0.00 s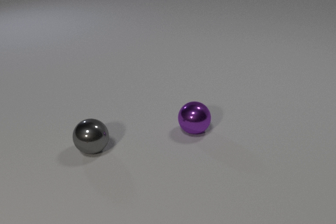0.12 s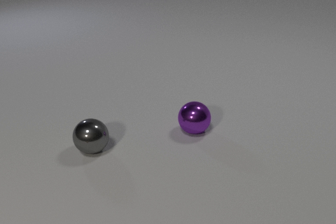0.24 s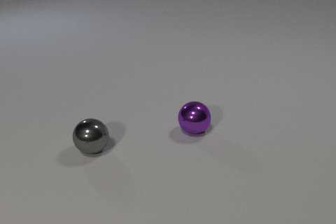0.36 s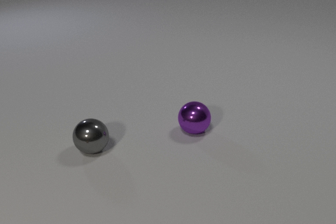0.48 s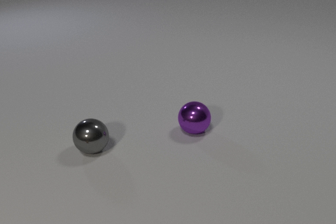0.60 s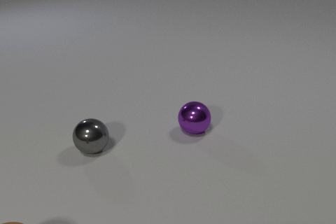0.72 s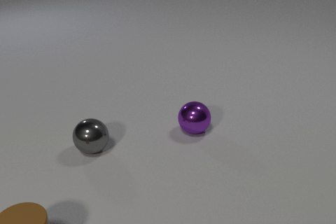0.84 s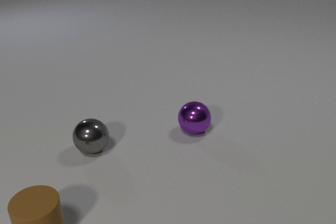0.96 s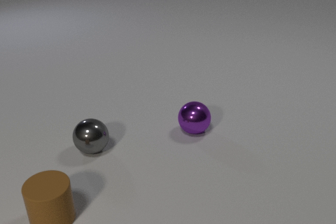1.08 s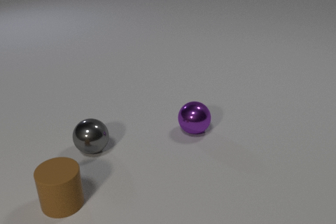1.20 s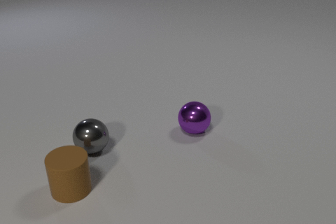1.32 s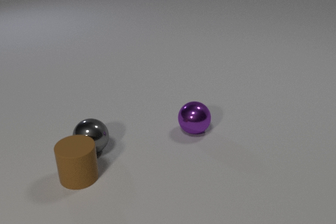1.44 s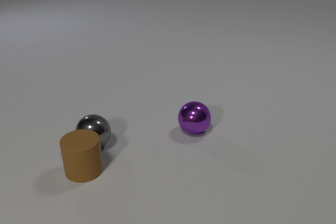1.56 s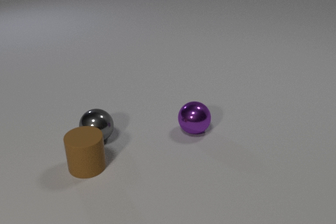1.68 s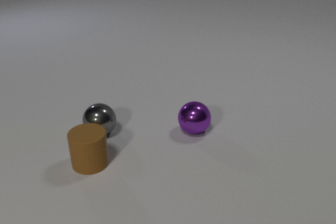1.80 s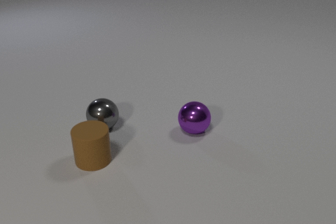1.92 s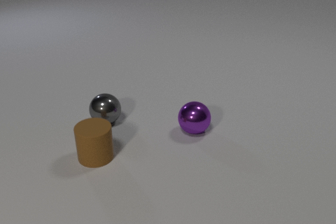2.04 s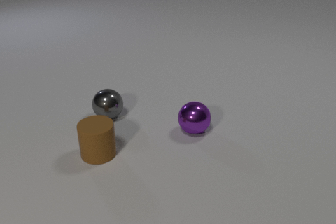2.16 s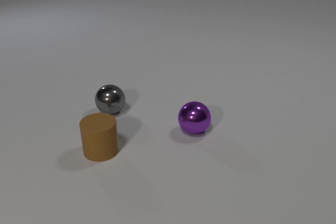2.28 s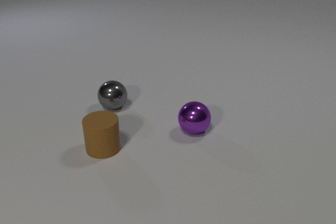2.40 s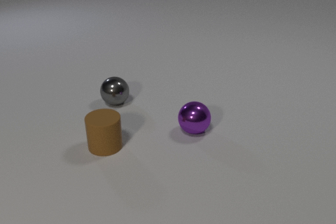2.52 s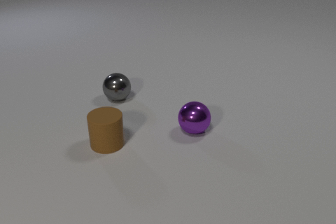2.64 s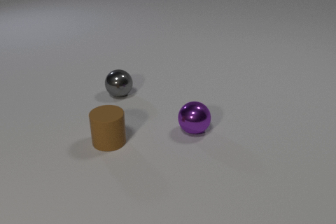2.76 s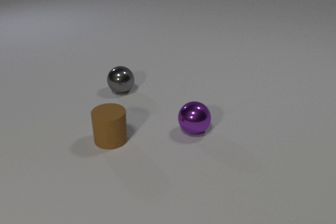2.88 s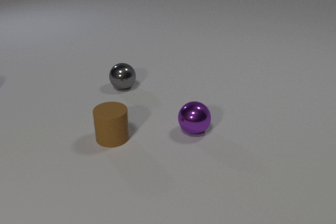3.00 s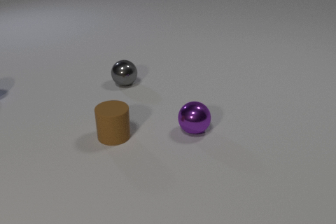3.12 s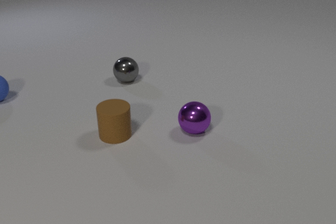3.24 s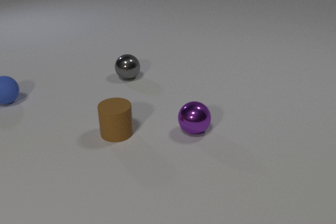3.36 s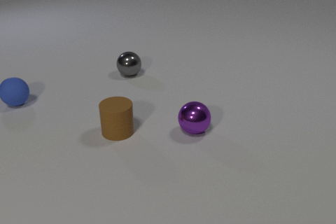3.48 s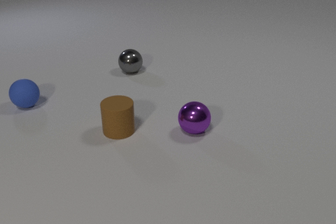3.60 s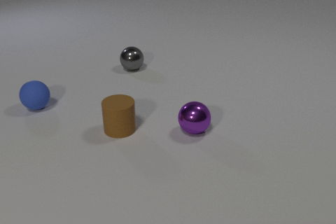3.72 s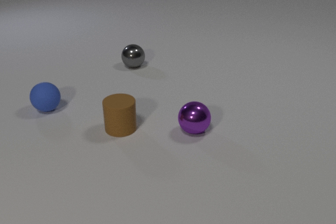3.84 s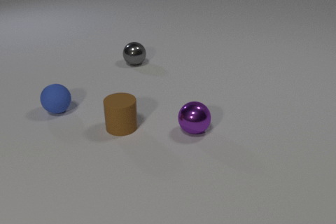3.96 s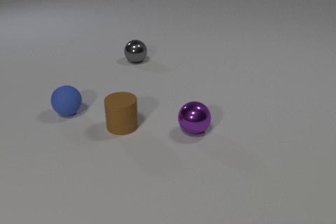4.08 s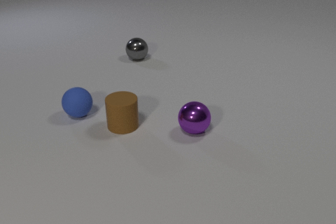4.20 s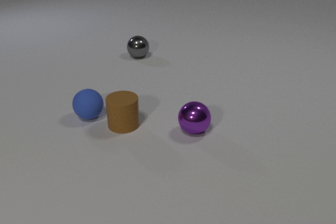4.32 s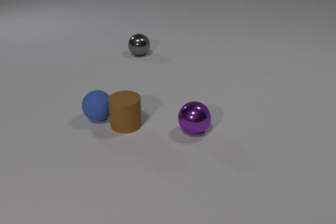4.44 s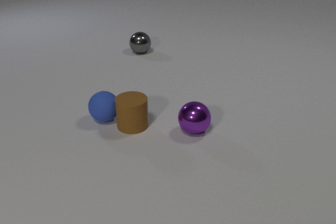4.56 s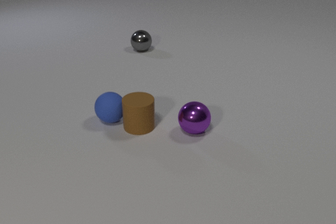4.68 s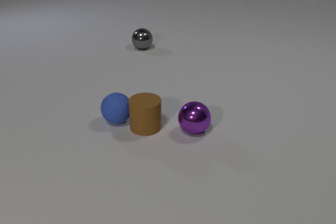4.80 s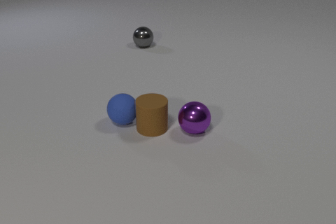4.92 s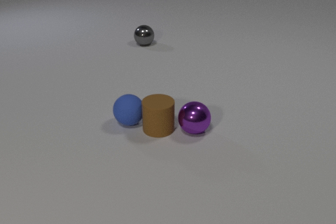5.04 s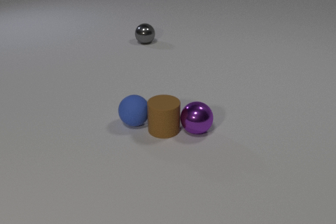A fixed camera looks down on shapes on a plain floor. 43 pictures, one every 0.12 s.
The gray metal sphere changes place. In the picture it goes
away from the camera.
0.00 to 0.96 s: The brown rubber cylinder comes in at the bottom edge, slides away from the camera and to the right.
0.96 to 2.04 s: The brown rubber cylinder slides away from the camera and to the right. The gray metal sphere rolls away from the camera. The brown rubber cylinder and the gray metal sphere collide.
2.04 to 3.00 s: The brown rubber cylinder slides away from the camera and to the right. The gray metal sphere rolls away from the camera.
3.00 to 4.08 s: The brown rubber cylinder slides away from the camera and to the right. The gray metal sphere rolls away from the camera. The blue rubber sphere comes in at the left edge, rolls to the right and toward the camera.
4.08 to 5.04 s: The brown rubber cylinder slides to the right. The gray metal sphere rolls away from the camera. The blue rubber sphere rolls to the right and toward the camera. The brown rubber cylinder and the blue rubber sphere collide. The brown rubber cylinder and the purple metal sphere collide.
What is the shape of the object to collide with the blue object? cylinder.
What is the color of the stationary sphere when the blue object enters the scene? purple.
Are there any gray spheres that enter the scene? no.
